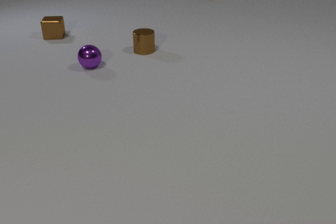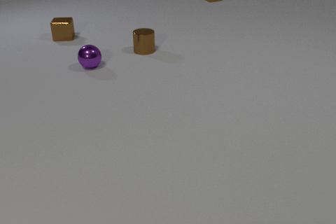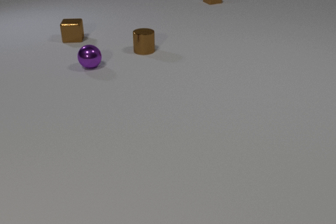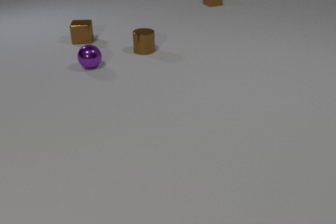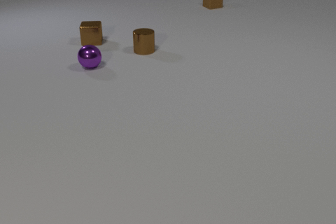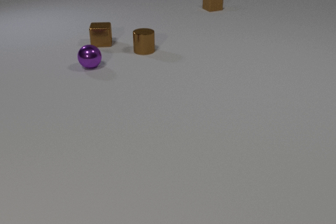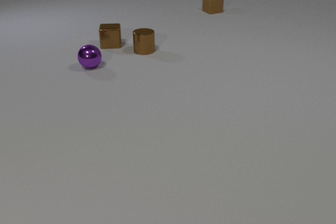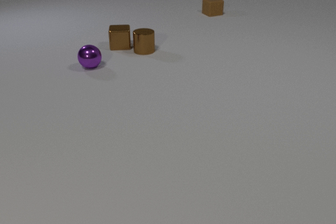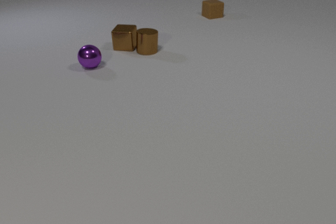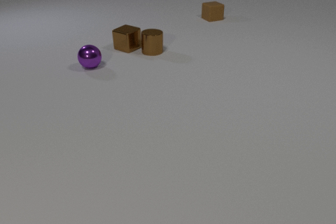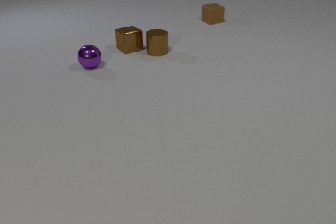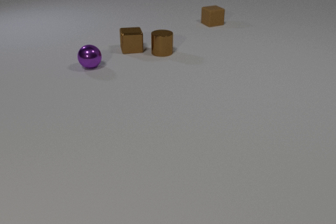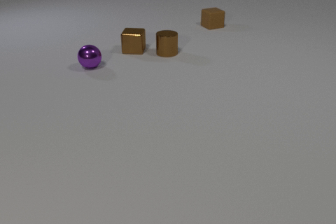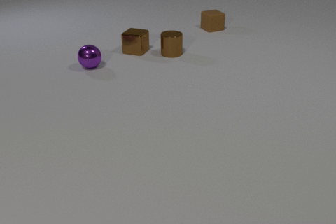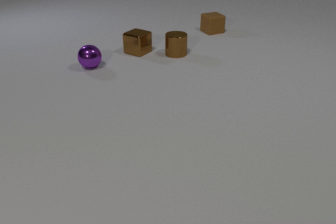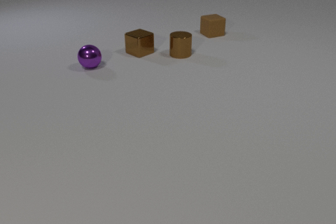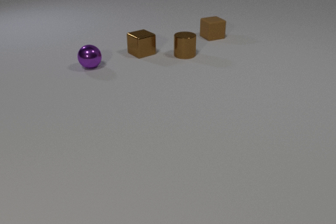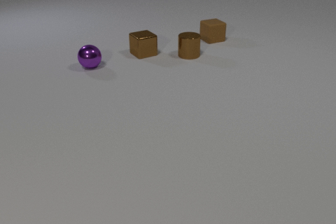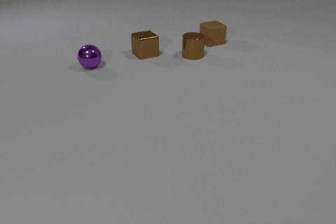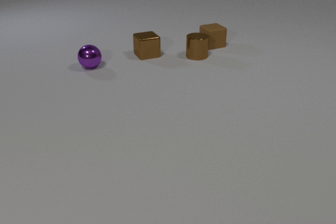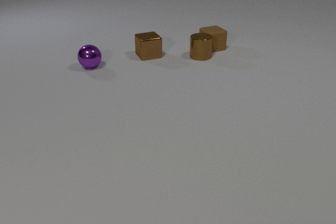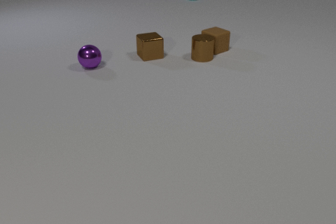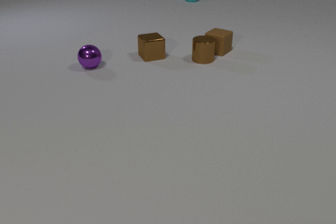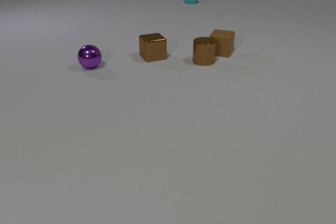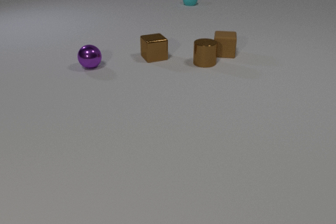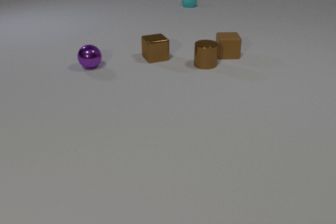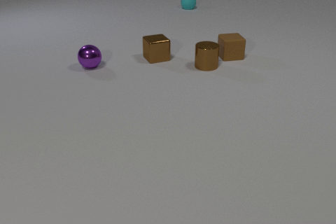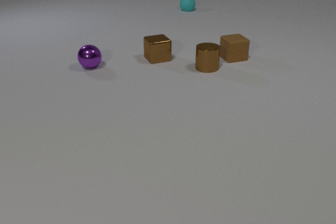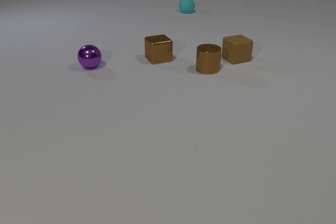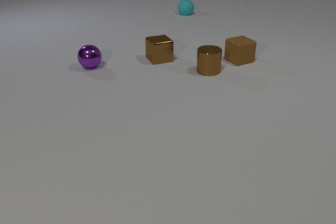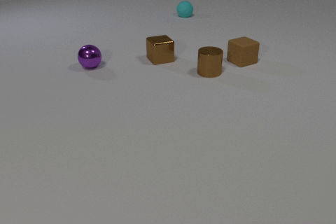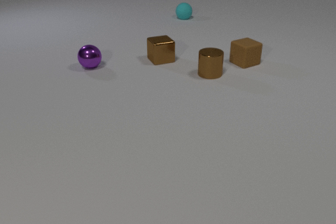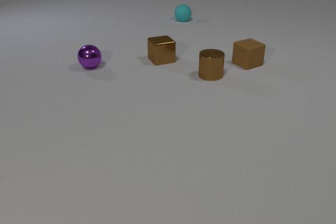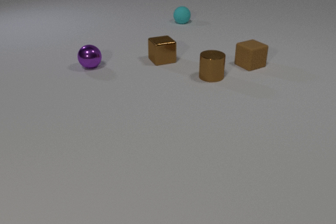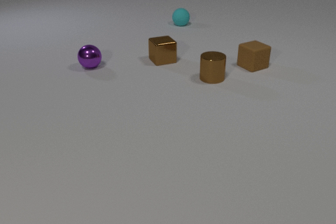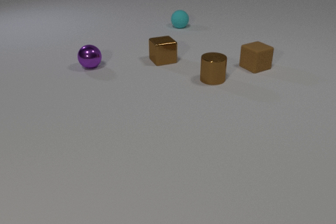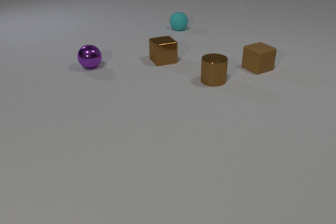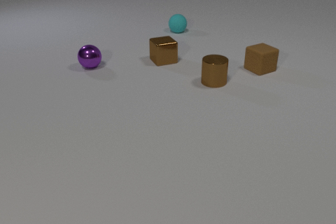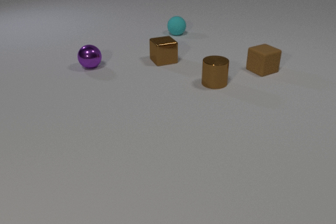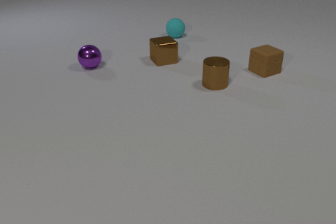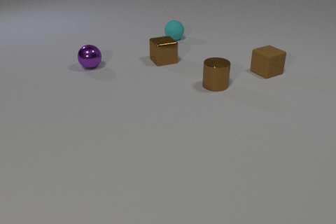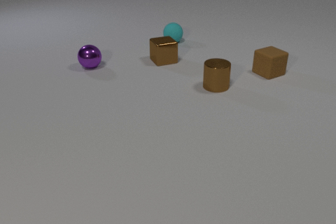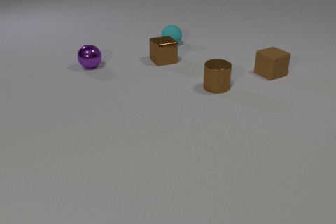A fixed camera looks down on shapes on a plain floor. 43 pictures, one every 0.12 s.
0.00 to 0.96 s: The brown metal cube slides to the right and toward the camera. The brown rubber cube slides toward the camera. The brown metal cube and the brown metal cylinder collide.
0.96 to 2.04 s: The brown metal cube slides toward the camera and to the right, spins so that its near face slides to the left, clockwise seen from above. The brown metal cylinder slides to the right. The brown rubber cube slides toward the camera.
2.04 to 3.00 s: The brown metal cube slides to the right and toward the camera. The brown metal cylinder slides toward the camera and to the right. The cyan rubber sphere comes in at the top edge, rolls toward the camera. The brown rubber cube slides toward the camera, spins so that its near face slides to the right, counterclockwise seen from above. The brown metal cylinder and the brown rubber cube collide.
3.00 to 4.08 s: The brown metal cube slides to the right and toward the camera. The brown metal cylinder slides toward the camera. The cyan rubber sphere rolls toward the camera. The brown rubber cube slides to the right and toward the camera, spins counterclockwise seen from above by about 30 degrees, its near face sliding to the right.
4.08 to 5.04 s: The brown metal cylinder slides toward the camera. The cyan rubber sphere rolls toward the camera. The brown rubber cube slides to the right and toward the camera.
How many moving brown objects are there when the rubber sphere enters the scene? 3.
What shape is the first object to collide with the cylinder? cube.
What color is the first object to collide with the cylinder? brown.
